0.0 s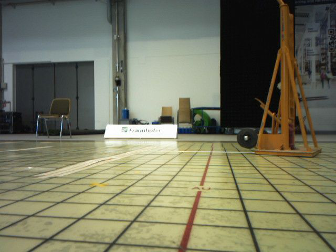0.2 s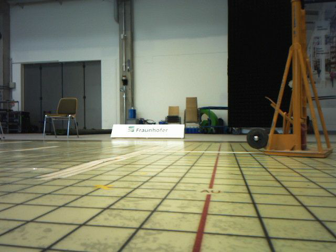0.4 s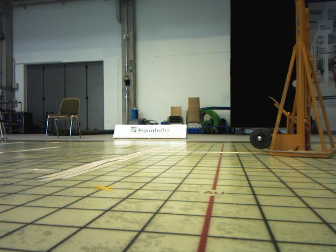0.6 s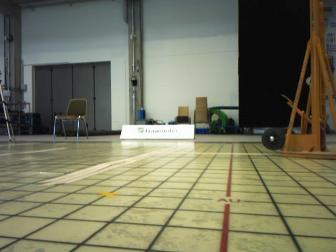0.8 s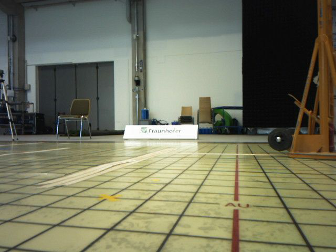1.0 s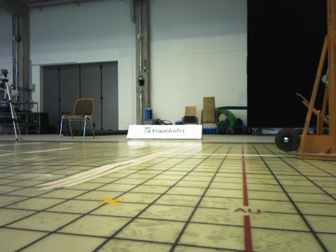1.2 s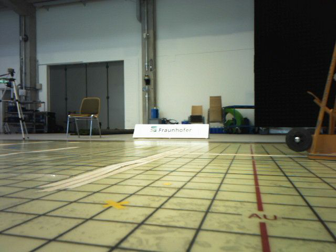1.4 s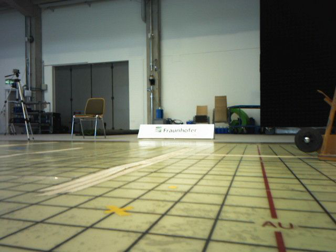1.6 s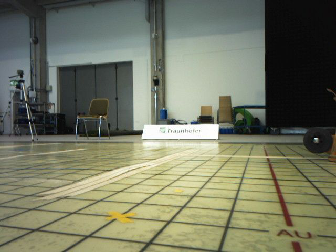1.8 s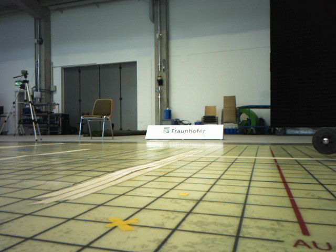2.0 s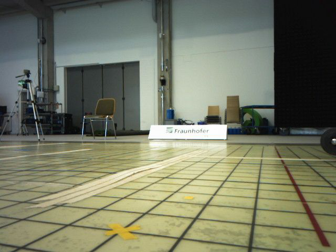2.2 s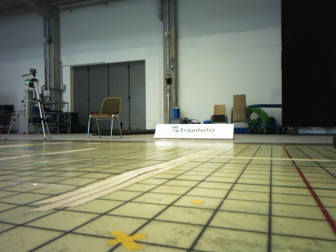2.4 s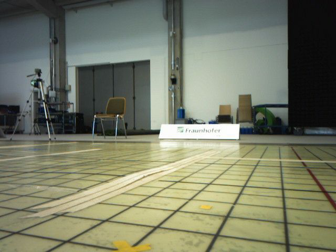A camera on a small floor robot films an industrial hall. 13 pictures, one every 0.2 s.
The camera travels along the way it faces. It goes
forward.
0.0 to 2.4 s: The scene slides to the right, as the camera pans about 10 degrees to its left. It travels forward, about 0.5 m, so what stands in front looms larger.
The film runs forward here.
